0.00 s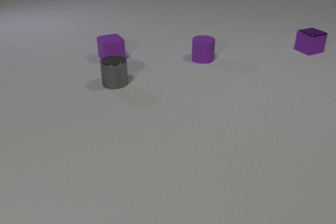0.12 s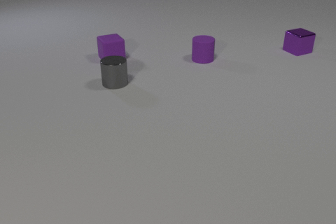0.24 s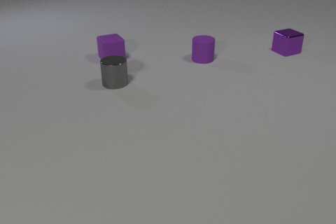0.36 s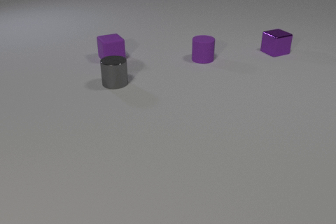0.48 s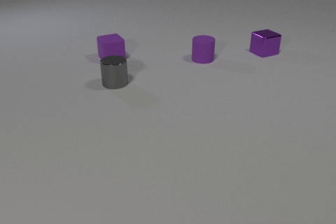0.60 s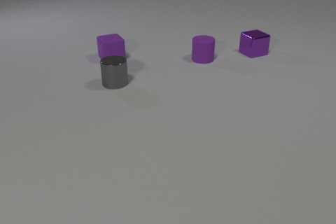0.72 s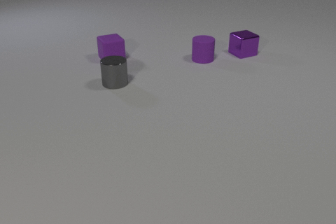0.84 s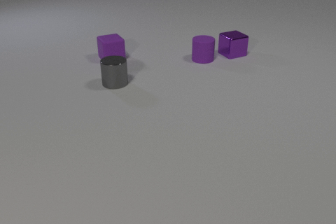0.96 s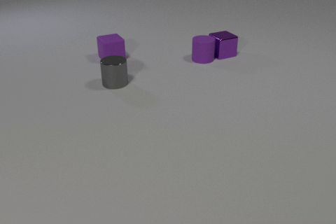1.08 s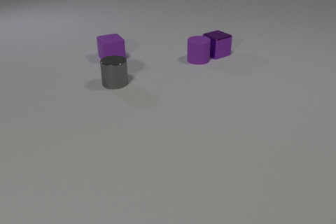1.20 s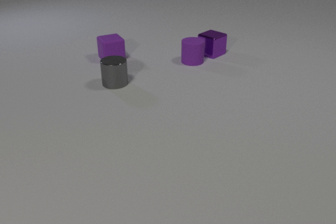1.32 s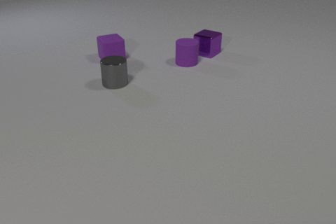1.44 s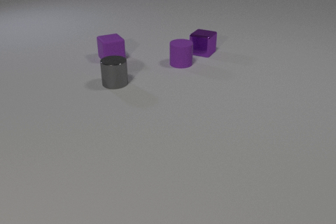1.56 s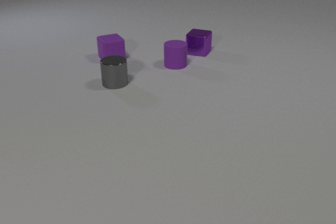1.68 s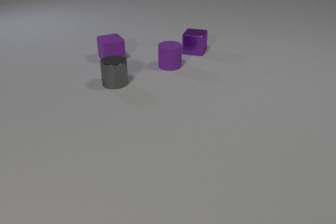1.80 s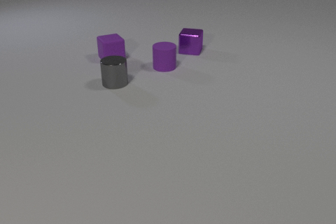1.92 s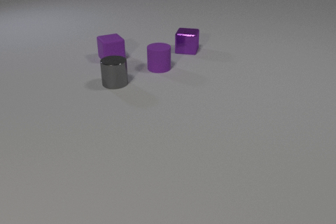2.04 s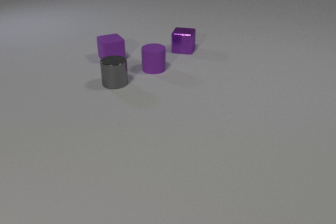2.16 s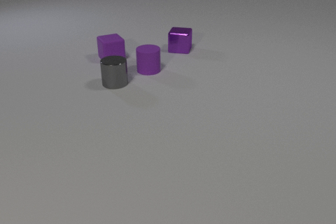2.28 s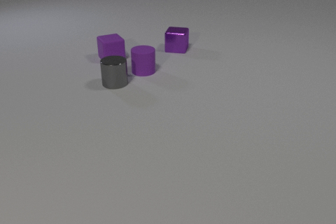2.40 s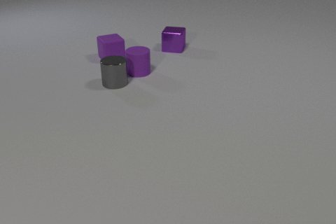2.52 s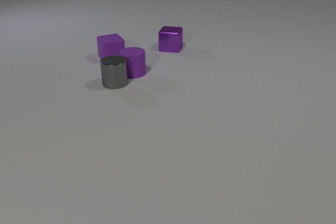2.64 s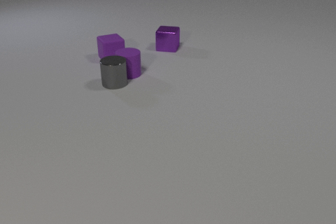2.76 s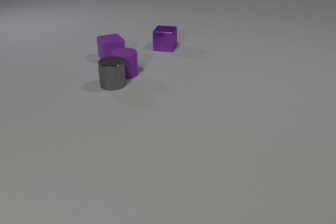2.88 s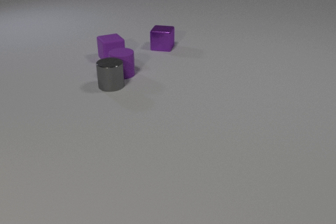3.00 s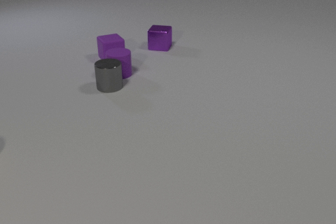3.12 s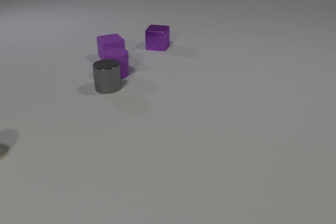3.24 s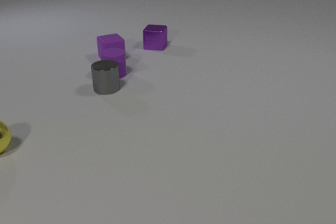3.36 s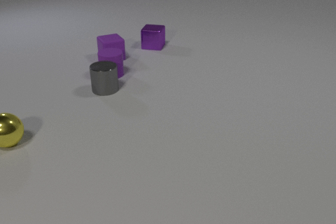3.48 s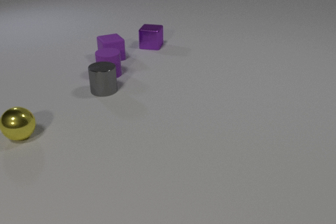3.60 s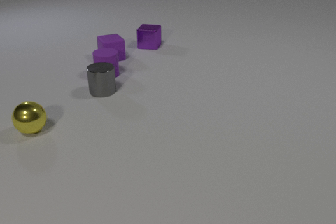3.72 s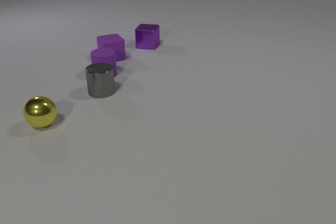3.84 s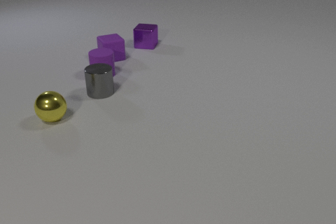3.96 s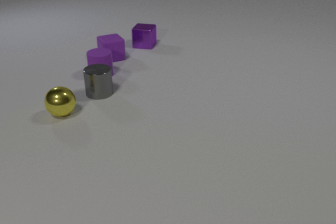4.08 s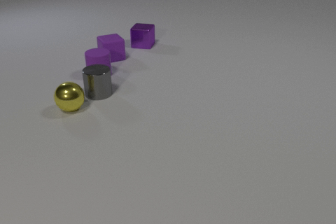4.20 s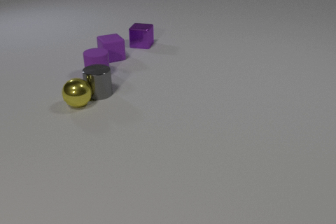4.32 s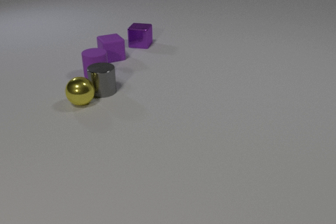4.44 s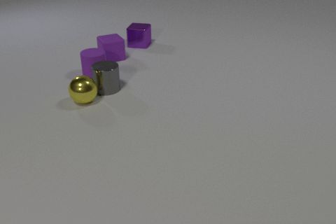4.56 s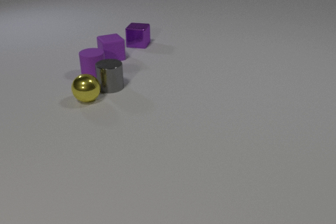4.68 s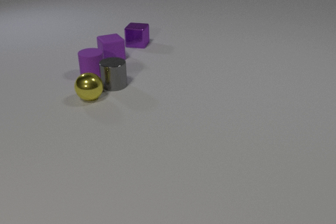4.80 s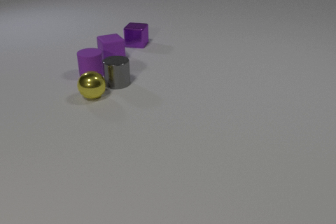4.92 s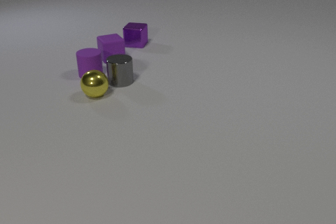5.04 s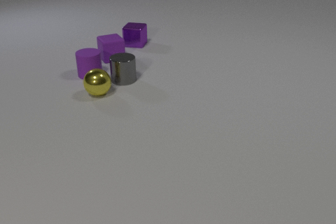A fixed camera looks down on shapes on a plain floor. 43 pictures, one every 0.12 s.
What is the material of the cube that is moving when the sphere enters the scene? metal.
How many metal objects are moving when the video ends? 3.
What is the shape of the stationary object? cube.
0.00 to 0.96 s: The purple metal cube slides to the left.
0.96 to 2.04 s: The purple metal cube slides to the left, spins counterclockwise seen from above by about 45 degrees, its near face sliding to the right. The purple rubber cylinder slides to the left and toward the camera. The purple metal cube and the purple rubber cylinder collide.
2.04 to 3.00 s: The purple metal cube slides to the left. The purple rubber cylinder slides to the left. The gray metal cylinder slides toward the camera and to the left. The purple rubber cylinder and the gray metal cylinder collide.
3.00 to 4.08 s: The purple metal cube slides to the left. The purple rubber cylinder slides to the left. The gray metal cylinder slides toward the camera and to the left. The yellow metal sphere comes in at the left edge, rolls to the right and away from the camera.
4.08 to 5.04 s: The purple metal cube slides to the left. The purple rubber cylinder slides to the left. The gray metal cylinder slides away from the camera and to the right. The yellow metal sphere rolls to the right and away from the camera. The gray metal cylinder and the yellow metal sphere collide.
